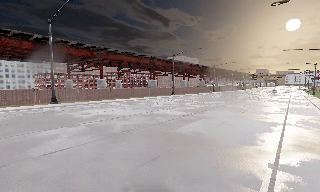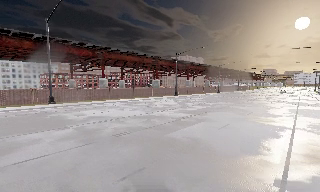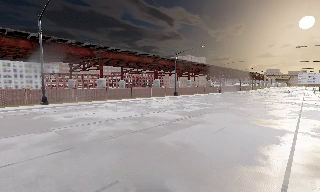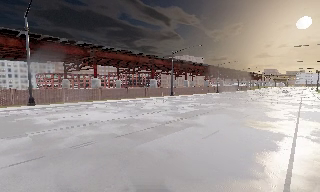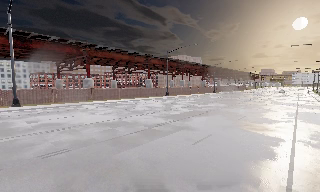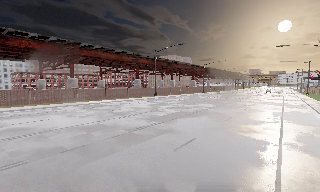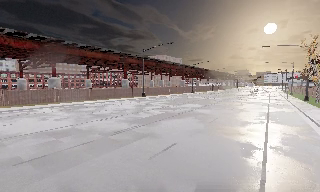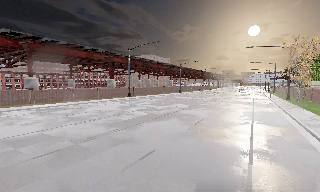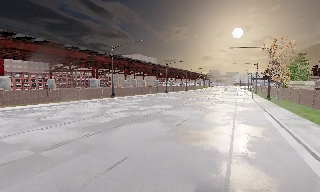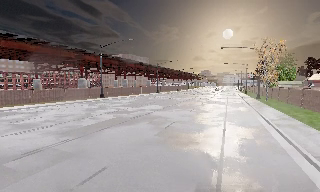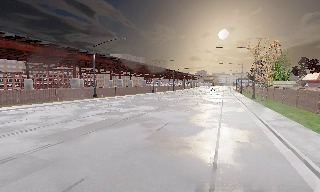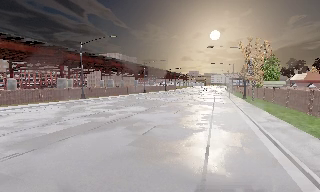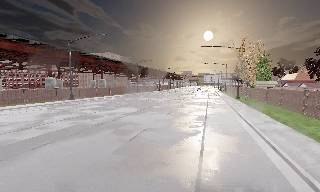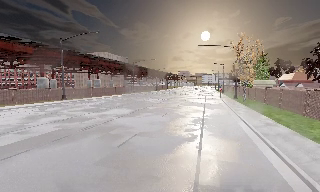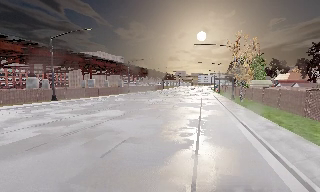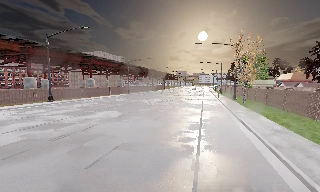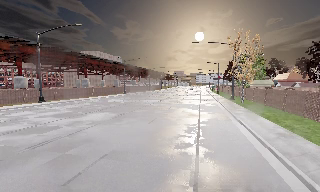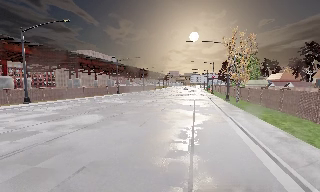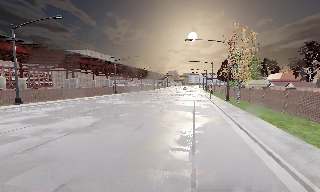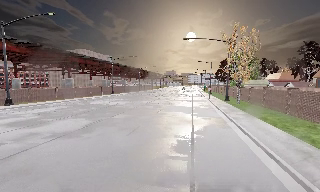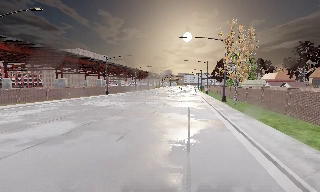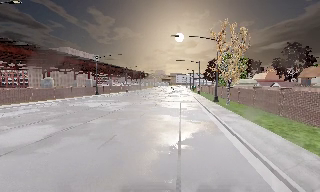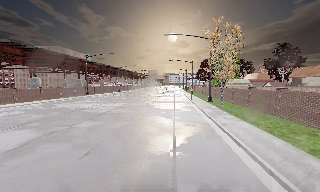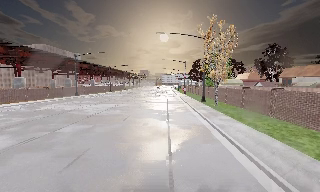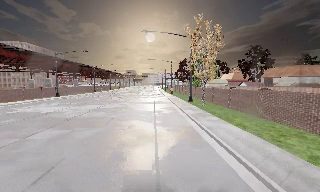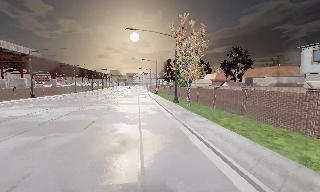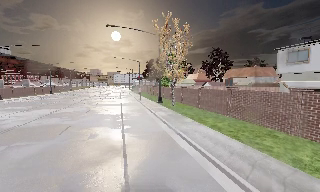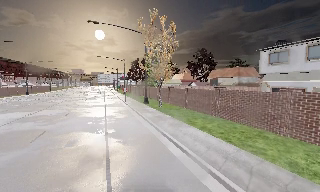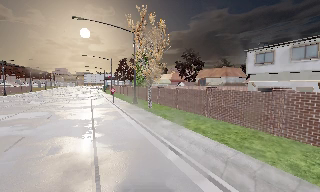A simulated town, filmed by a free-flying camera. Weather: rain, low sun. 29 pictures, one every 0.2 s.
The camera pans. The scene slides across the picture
to the left.
The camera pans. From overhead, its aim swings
clockwise.
0.0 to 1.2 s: The camera travels forward and to its right, about 6 m, so what stands in front looms larger.
1.2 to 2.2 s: The scene slides to the left, as the camera pans about 15 degrees to its right. It travels forward and to its right, about 4 m, so what stands in front looms larger.
2.2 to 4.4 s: The camera pans to its right, which is clockwise from overhead, by about 15 degrees. It travels forward, about 10 m, so what stands in front looms larger.
4.4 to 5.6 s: The camera pans to its right, which is clockwise from overhead, by about 30 degrees. It travels forward, about 4 m, so what stands in front looms larger.
The film runs forward here.
